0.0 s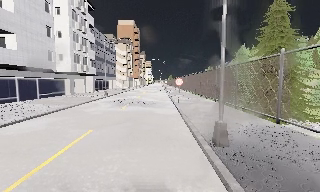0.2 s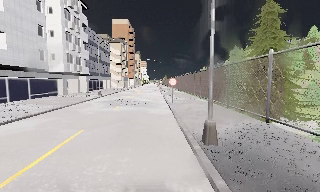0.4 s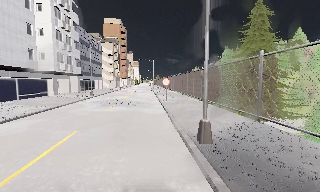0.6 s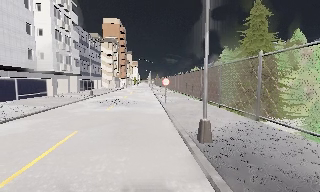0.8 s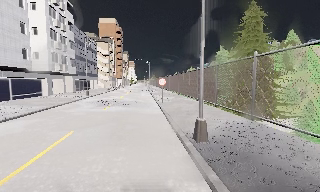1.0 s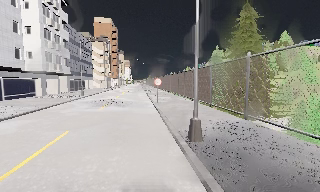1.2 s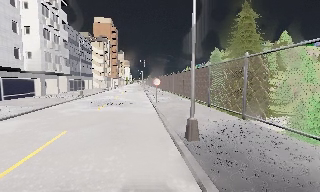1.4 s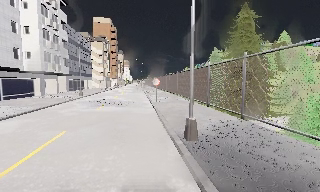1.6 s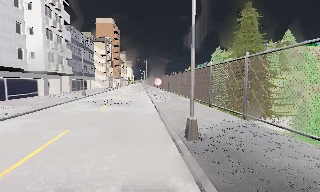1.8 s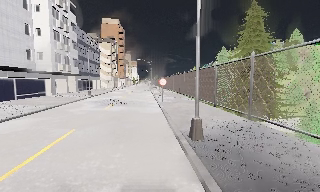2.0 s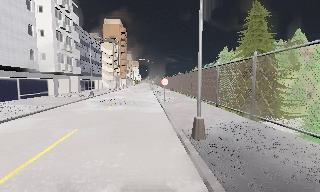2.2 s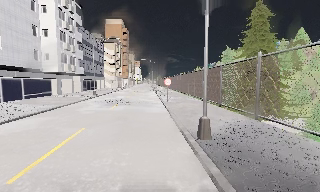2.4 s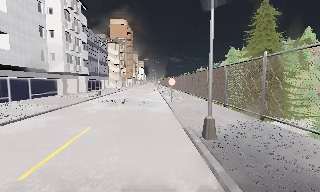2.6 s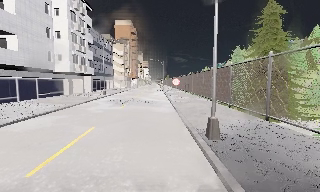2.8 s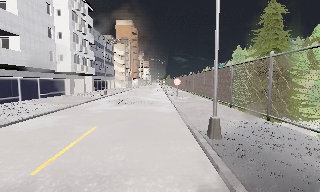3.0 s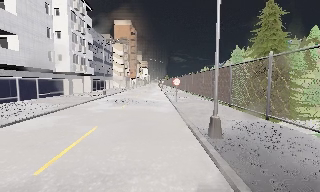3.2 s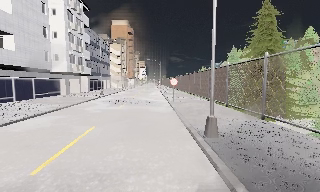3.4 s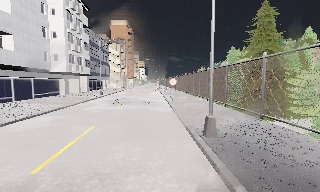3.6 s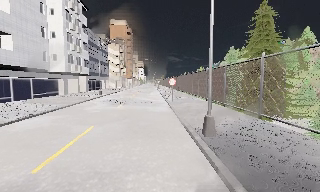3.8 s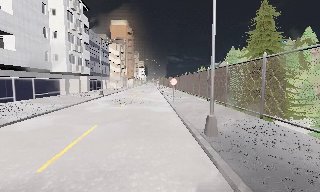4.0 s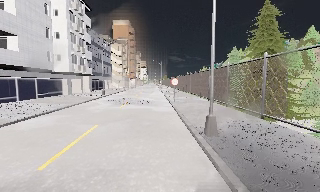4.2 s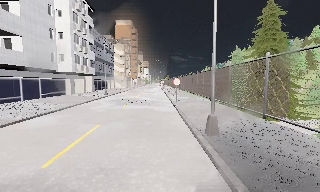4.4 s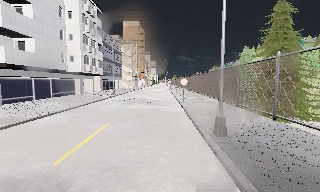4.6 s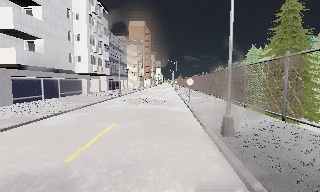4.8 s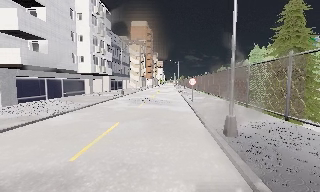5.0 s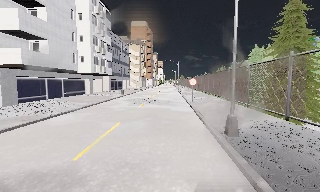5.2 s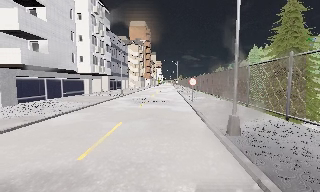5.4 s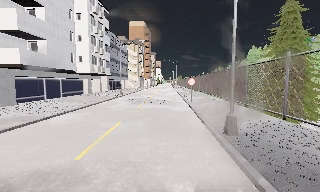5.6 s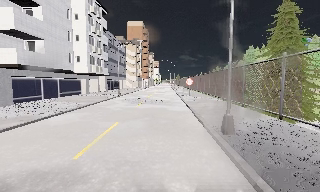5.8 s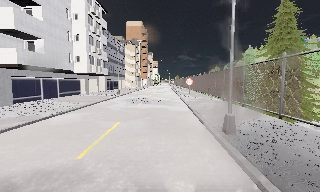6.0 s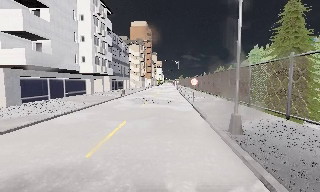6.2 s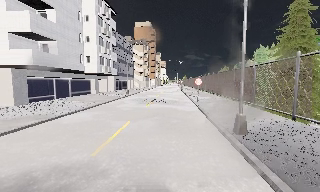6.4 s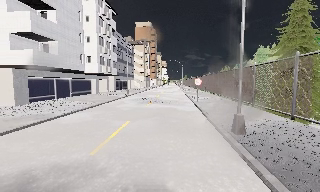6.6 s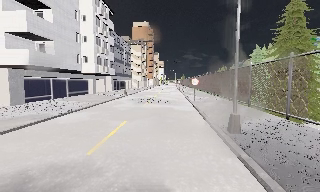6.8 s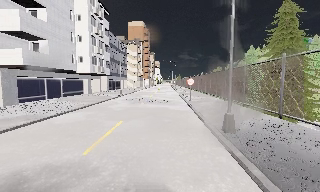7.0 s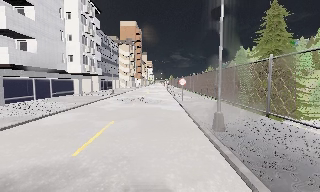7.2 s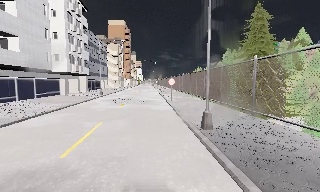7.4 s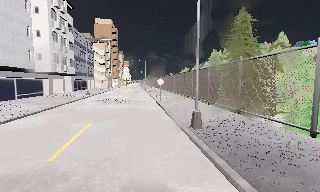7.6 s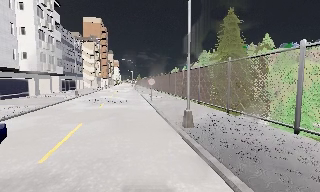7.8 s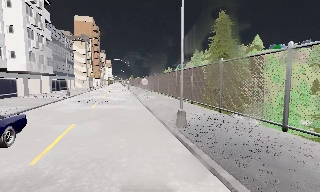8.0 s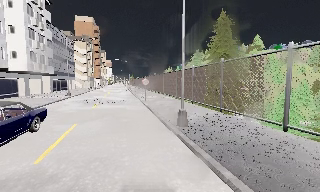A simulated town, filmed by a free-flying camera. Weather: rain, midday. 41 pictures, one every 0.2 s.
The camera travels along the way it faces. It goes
backward.
0.0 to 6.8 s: The camera travels backward, about 1.5 m, so what stands in front gets smaller.
6.8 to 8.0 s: The camera pans to its right, which is clockwise from overhead, by about 15 degrees.
The film runs backward here.
